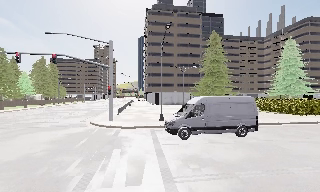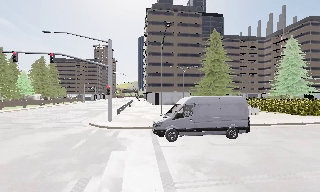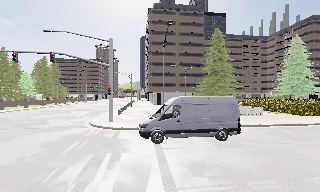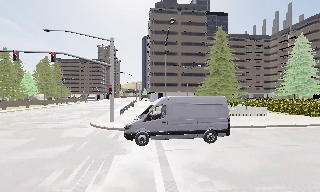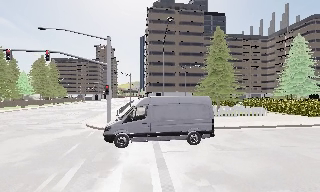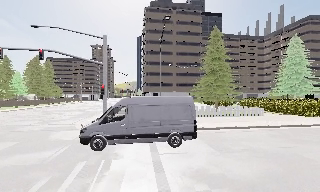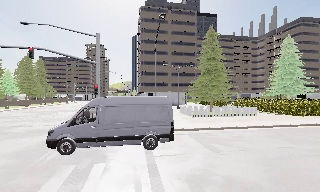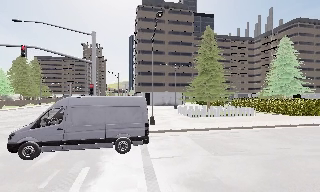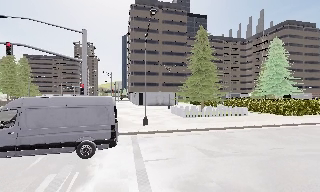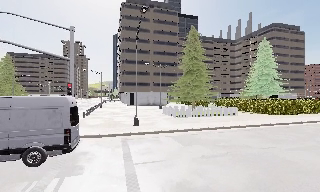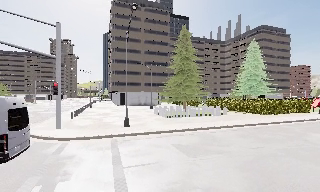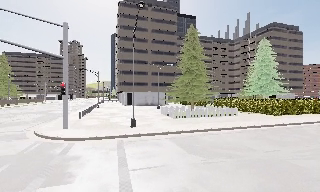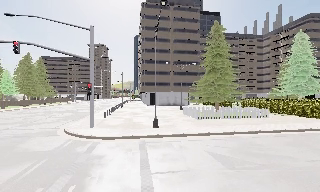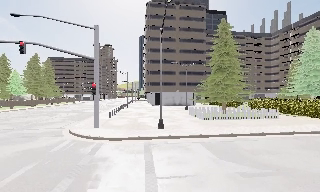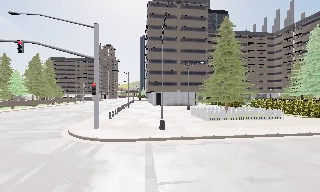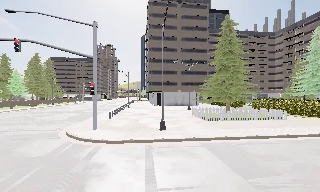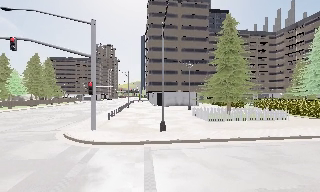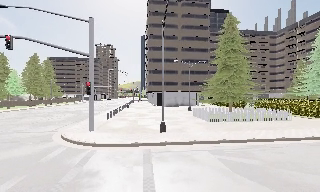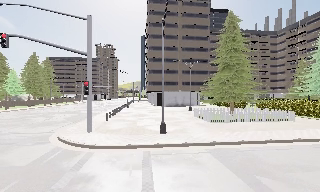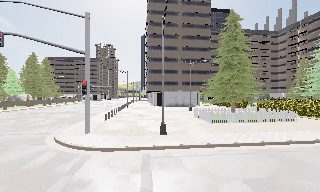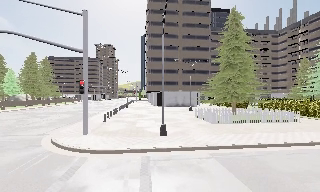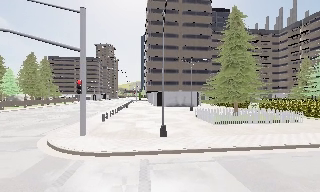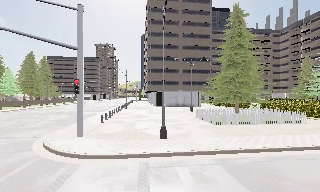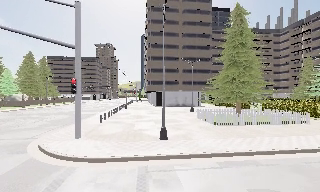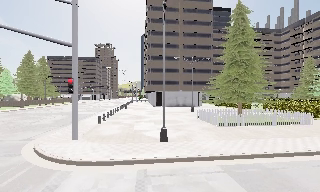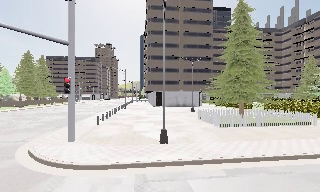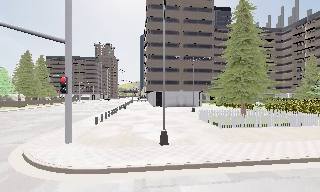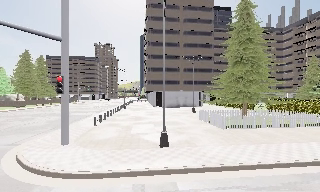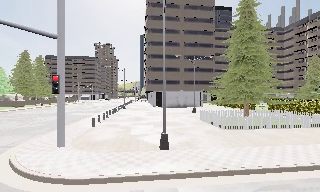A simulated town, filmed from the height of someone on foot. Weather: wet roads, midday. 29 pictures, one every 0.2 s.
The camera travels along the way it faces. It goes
forward.
0.0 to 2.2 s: The camera travels forward, about 3 m, so what stands in front looms larger.
2.2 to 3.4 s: The camera swings to its left by about 10 degrees, and the scene slides to the right. It travels forward, about 2 m, so what stands in front looms larger.
3.4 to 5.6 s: The camera travels forward, about 3.5 m, so what stands in front looms larger.
The film runs forward here.
